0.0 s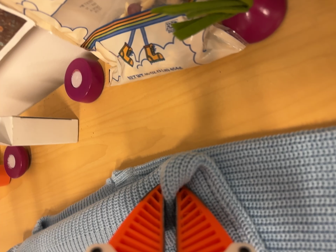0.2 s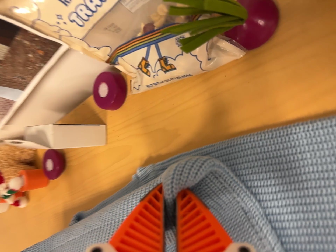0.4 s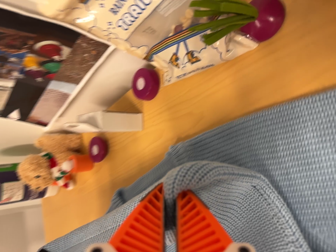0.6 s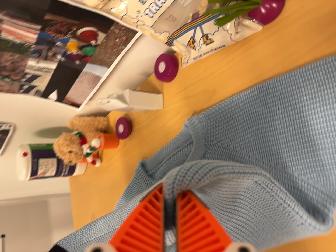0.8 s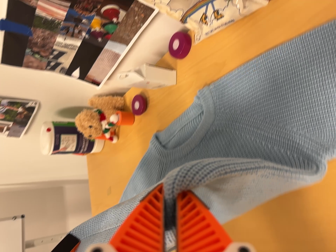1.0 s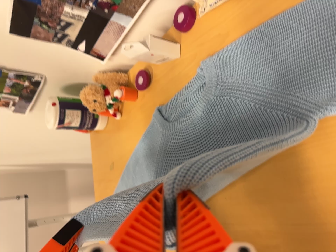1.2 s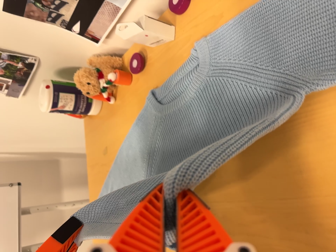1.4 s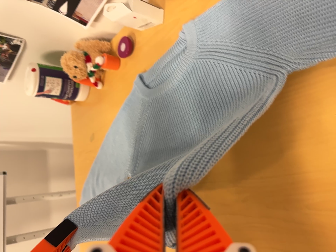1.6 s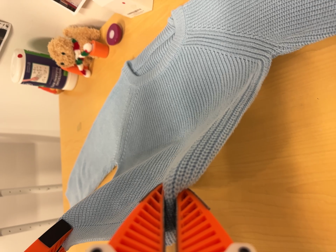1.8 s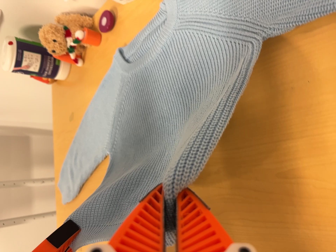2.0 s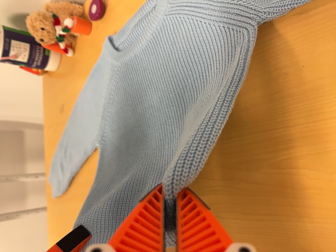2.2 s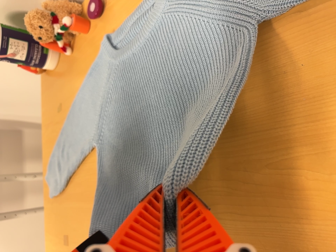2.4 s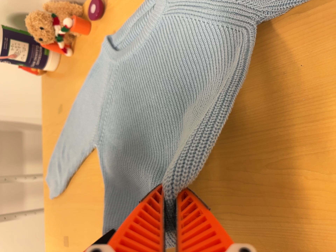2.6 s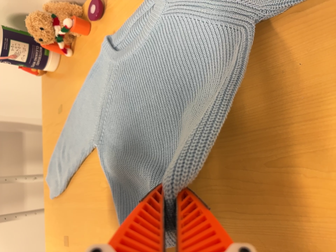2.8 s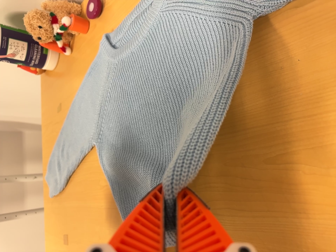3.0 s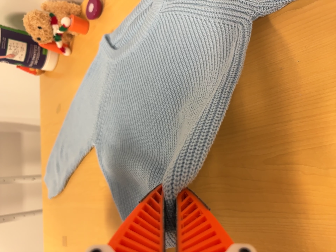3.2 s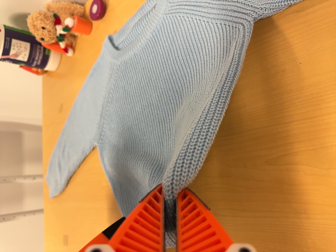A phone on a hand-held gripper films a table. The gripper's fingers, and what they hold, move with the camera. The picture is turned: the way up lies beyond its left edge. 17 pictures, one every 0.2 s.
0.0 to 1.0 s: The camera pans to its left by about 20 degrees. It travels backward and toward the bottom of its view, about 24 cm, so what stands in front gets smaller.
1.0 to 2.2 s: The camera travels toward the bottom of its view and to its right, about 12 cm, so close, fixed things drift upward.
2.2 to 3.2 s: The camera keeps its place and its aim.
The film runs backward here.
